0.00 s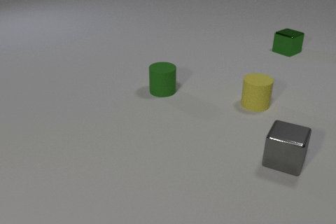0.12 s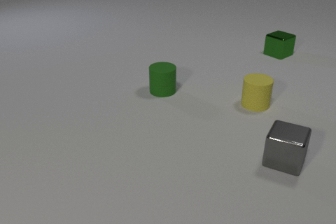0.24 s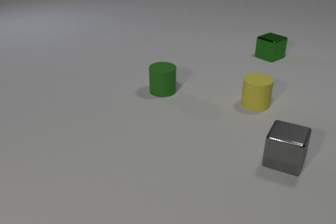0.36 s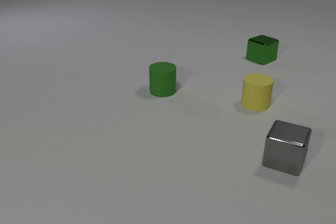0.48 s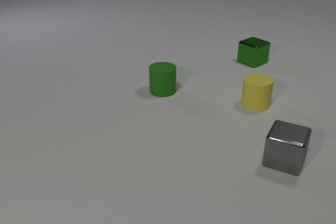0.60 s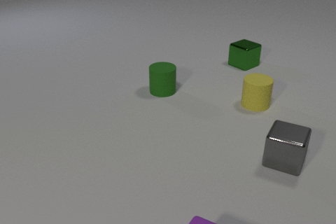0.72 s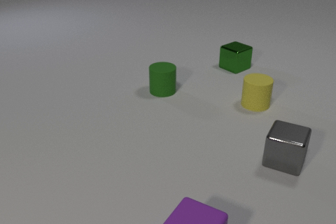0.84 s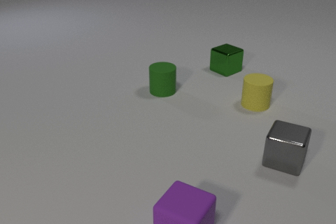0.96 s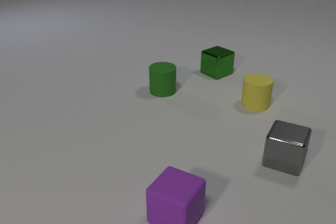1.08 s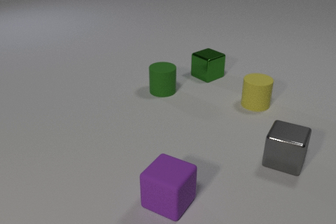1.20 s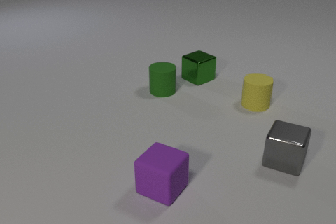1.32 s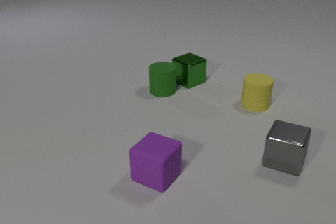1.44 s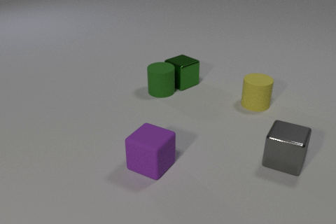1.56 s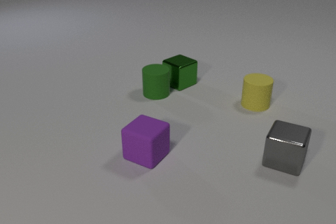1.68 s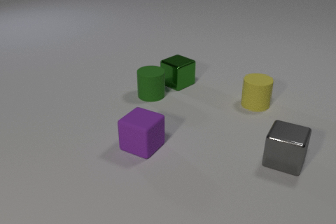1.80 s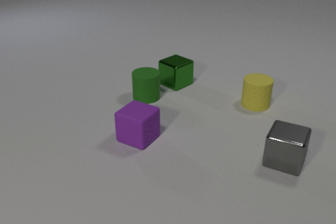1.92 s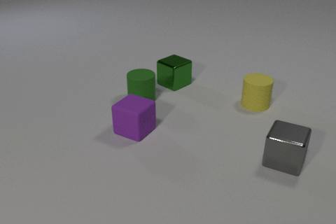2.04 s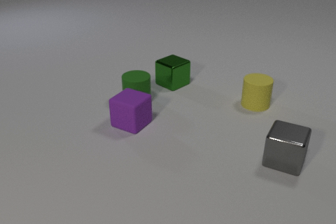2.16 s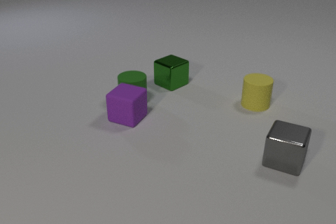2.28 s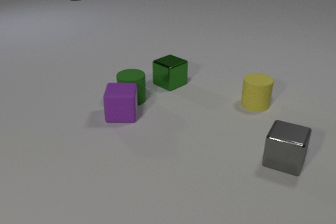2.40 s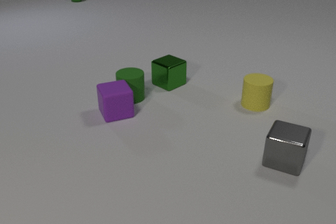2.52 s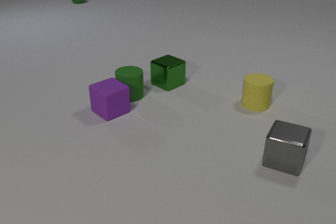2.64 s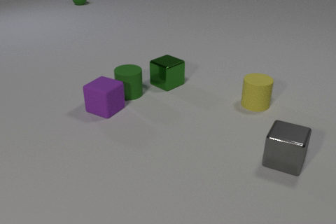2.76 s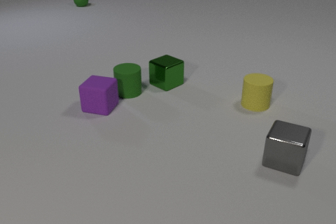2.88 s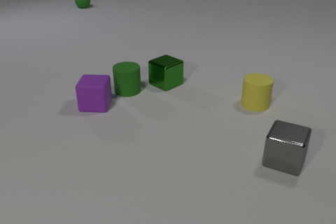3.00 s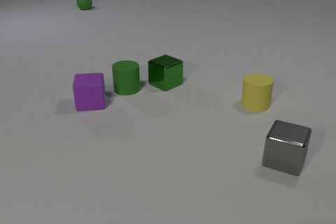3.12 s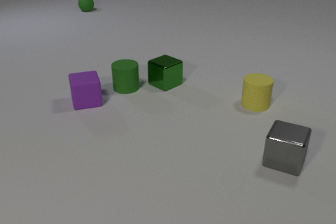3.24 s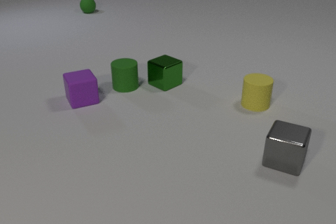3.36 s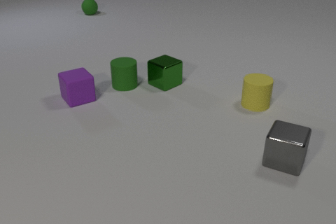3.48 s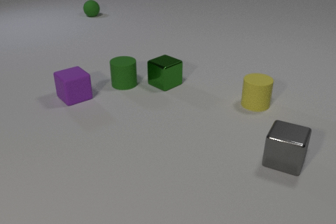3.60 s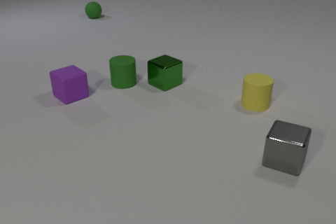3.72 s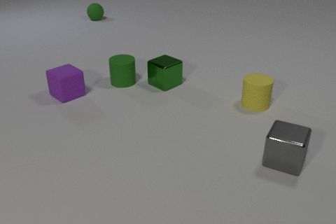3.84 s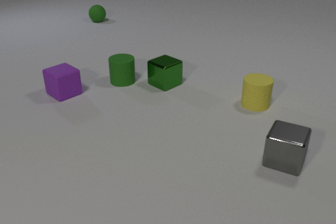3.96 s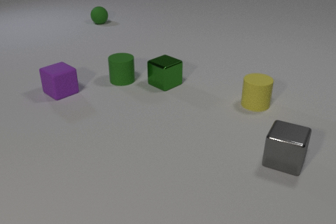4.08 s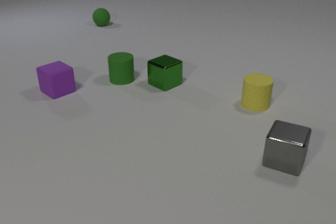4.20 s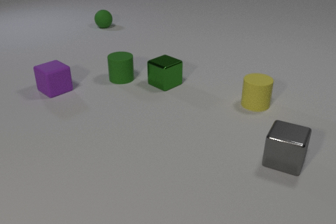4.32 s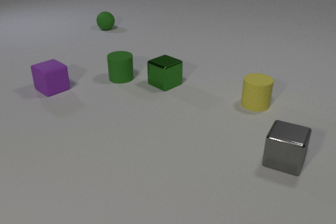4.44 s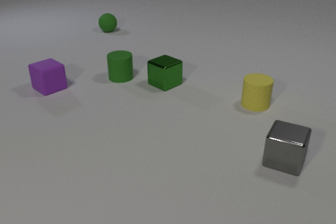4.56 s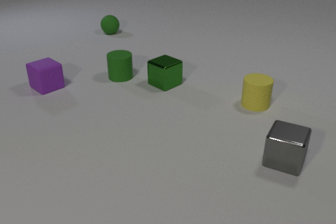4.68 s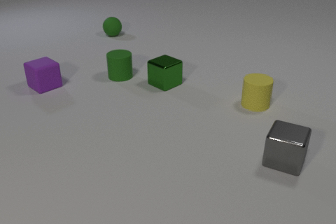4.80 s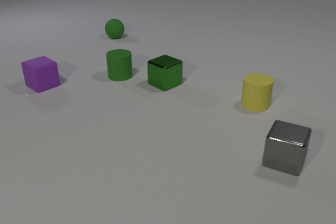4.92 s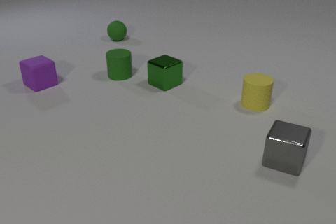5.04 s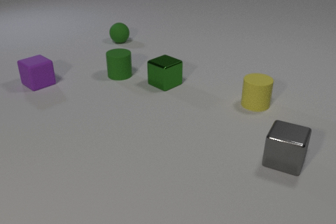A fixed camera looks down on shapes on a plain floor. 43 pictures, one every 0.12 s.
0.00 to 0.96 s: The green metal cube slides toward the camera and to the left. The purple rubber cube comes in at the bottom edge, slides away from the camera and to the left.
0.96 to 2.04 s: The green metal cube slides to the left and toward the camera. The green rubber cylinder slides to the left and toward the camera. The purple rubber cube slides away from the camera. The green metal cube and the green rubber cylinder collide.
2.04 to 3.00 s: The green metal cube slides to the left. The green rubber cylinder slides away from the camera. The green rubber sphere comes in at the top edge, rolls toward the camera. The purple rubber cube slides away from the camera and to the left, spins counterclockwise seen from above by about 120 degrees, its near face sliding to the right. The green rubber cylinder and the purple rubber cube collide.
3.00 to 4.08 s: The green rubber cylinder slides away from the camera. The green rubber sphere rolls toward the camera. The purple rubber cube slides away from the camera and to the left, spins so that its near face slides to the right, counterclockwise seen from above.
4.08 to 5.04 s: The green rubber cylinder slides away from the camera. The green rubber sphere rolls toward the camera. The purple rubber cube slides away from the camera and to the left.
What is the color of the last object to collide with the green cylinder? purple.
How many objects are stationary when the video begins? 3.
Are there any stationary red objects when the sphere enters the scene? no.
